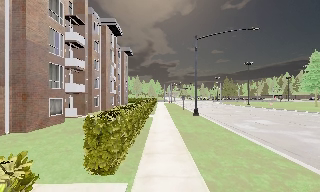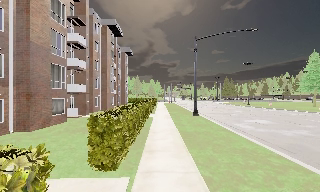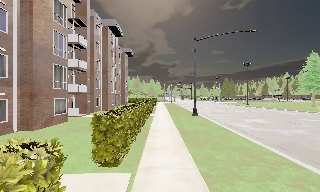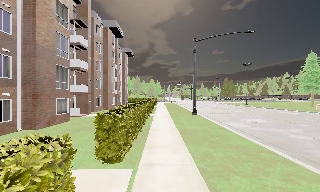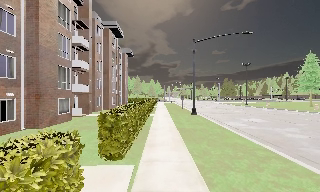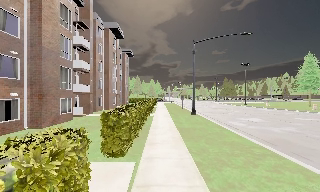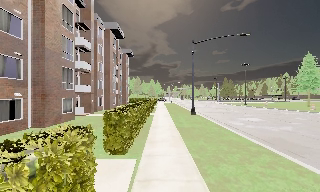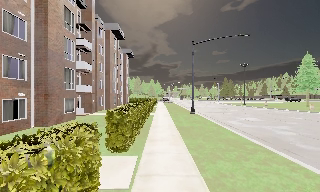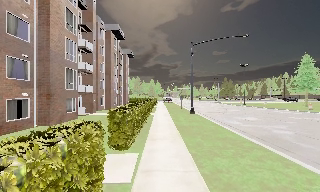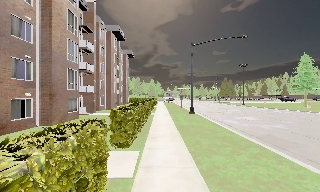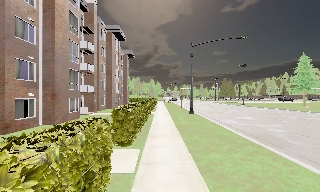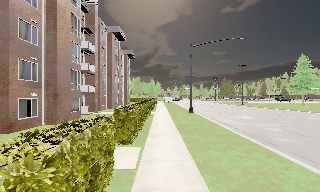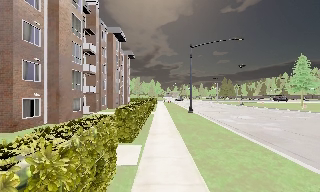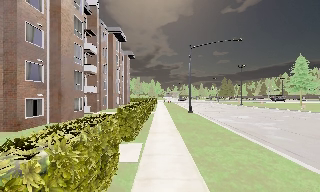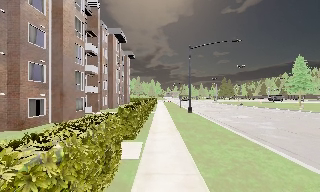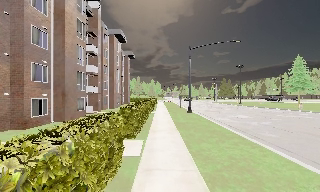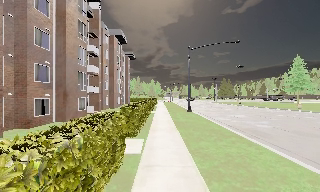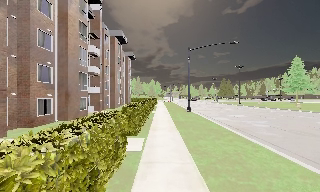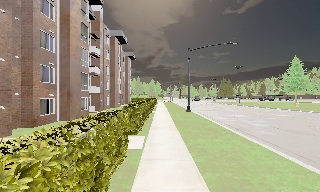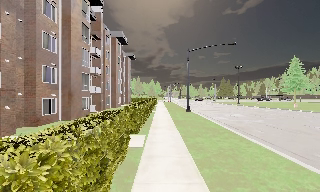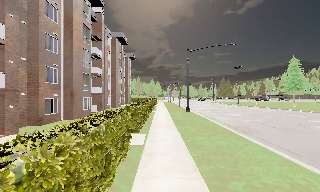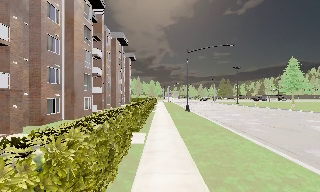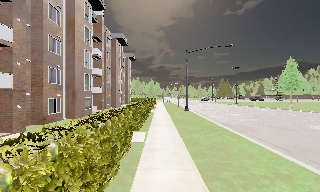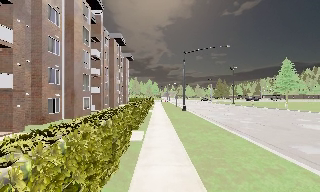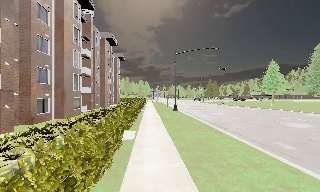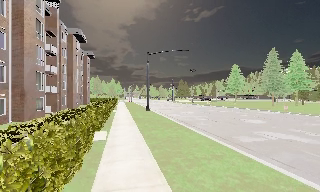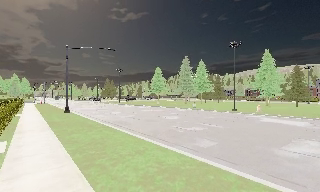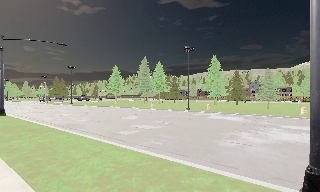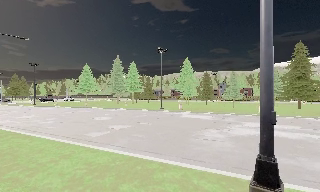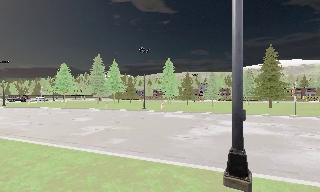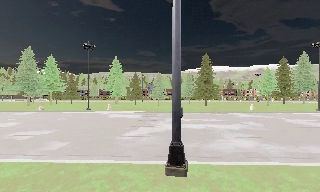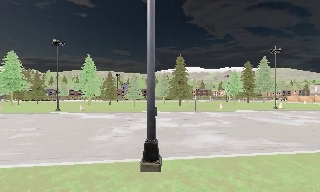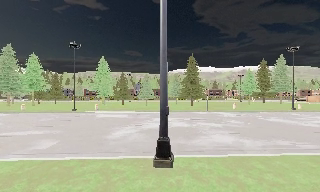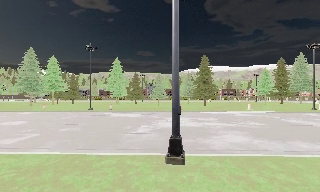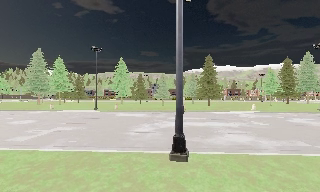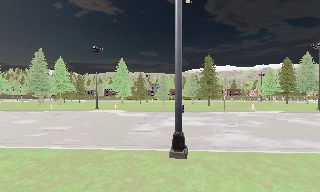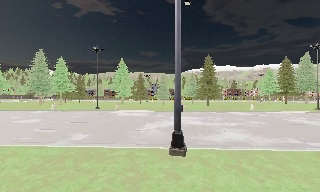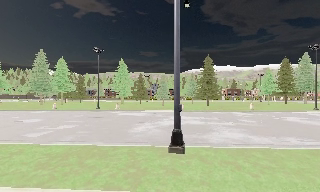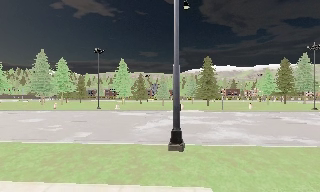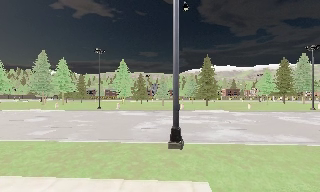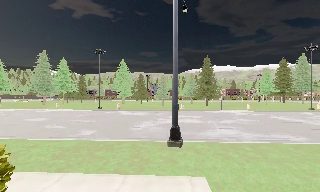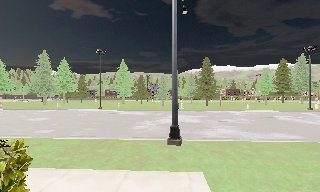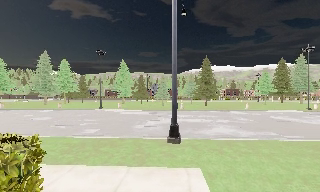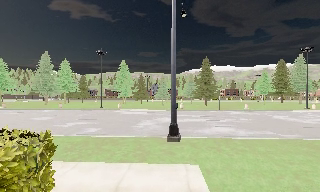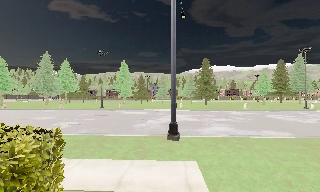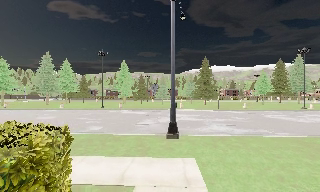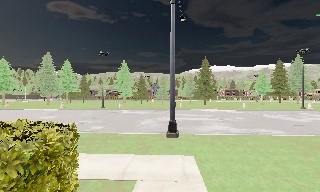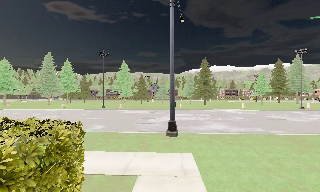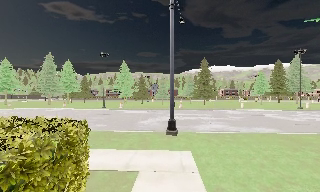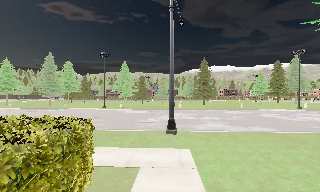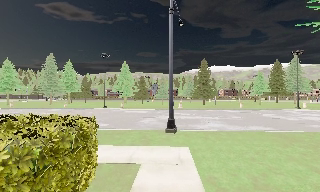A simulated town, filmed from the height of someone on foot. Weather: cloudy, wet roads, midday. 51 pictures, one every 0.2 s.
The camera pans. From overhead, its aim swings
clockwise.
The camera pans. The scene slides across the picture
to the left.
0.0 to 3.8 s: The camera travels backward, about 6 m, so what stands in front gets smaller.
3.8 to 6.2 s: The scene slides to the left, as the camera pans about 95 degrees to its right. It travels backward, about 3.5 m.
6.2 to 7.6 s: The scene slides to the right, as the camera pans about 10 degrees to its left. It travels backward, about 2 m, so what stands in front gets smaller.
7.6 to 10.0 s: The camera travels backward, about 3.5 m, so what stands in front gets smaller.
The film runs backward here.
